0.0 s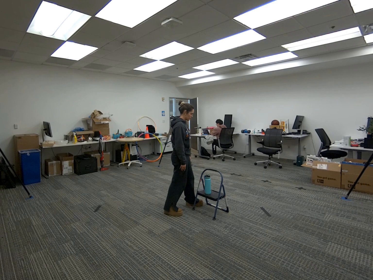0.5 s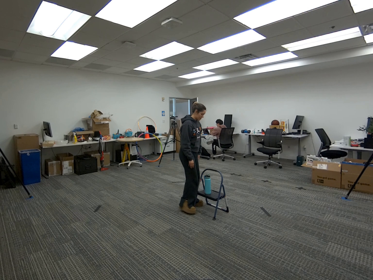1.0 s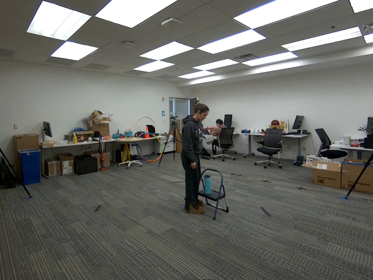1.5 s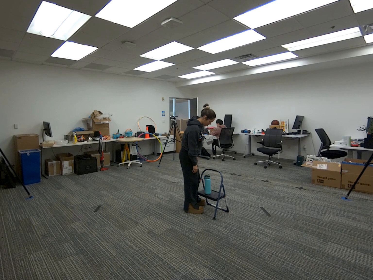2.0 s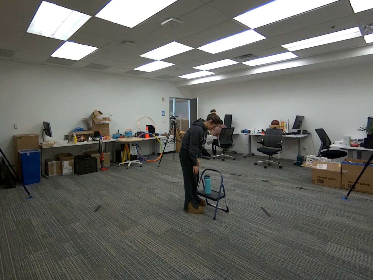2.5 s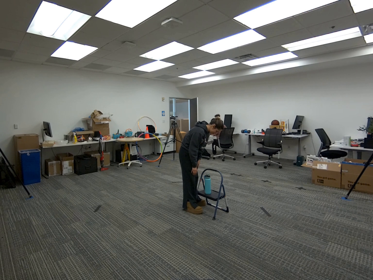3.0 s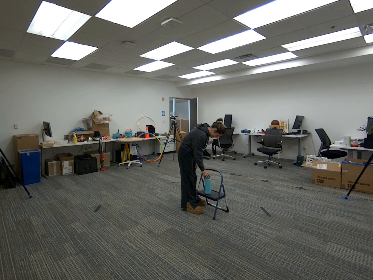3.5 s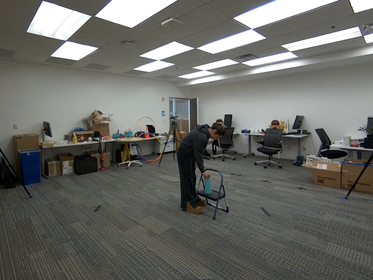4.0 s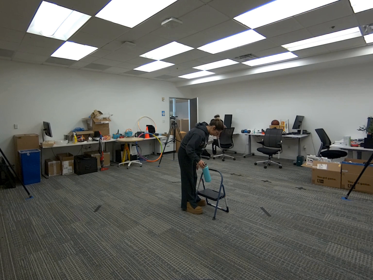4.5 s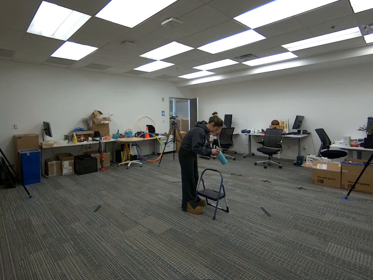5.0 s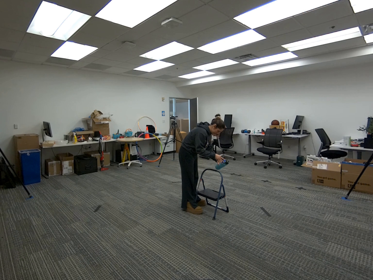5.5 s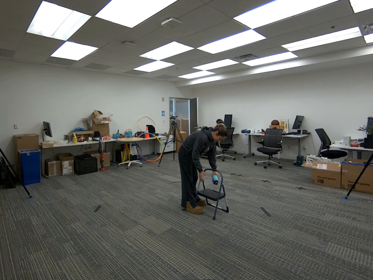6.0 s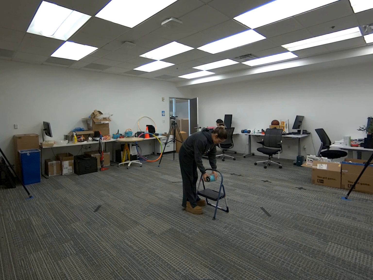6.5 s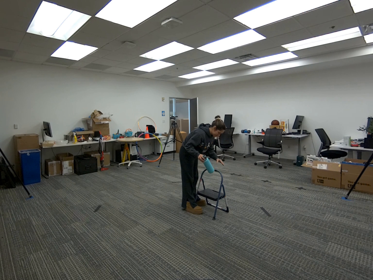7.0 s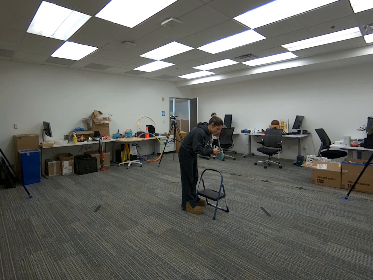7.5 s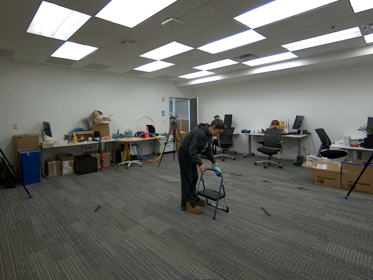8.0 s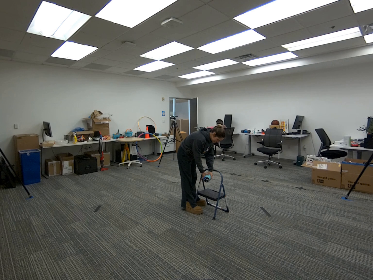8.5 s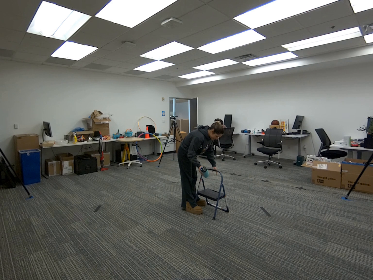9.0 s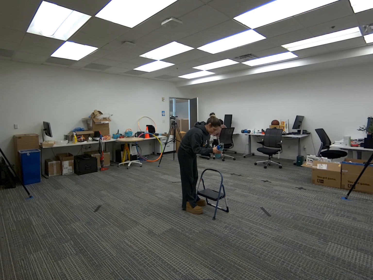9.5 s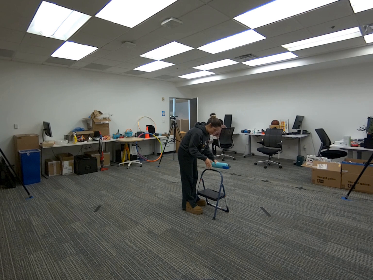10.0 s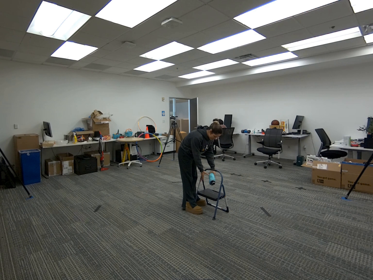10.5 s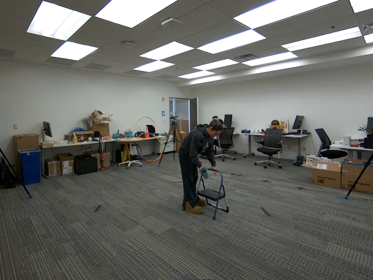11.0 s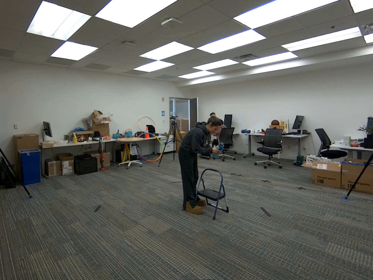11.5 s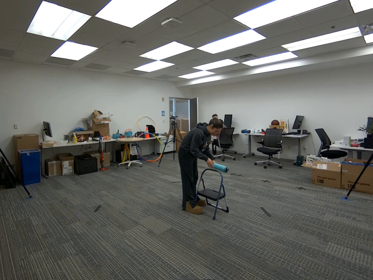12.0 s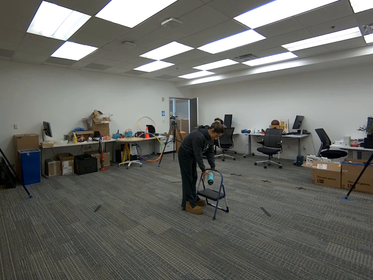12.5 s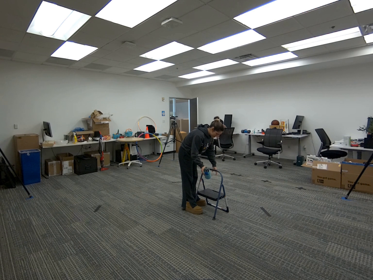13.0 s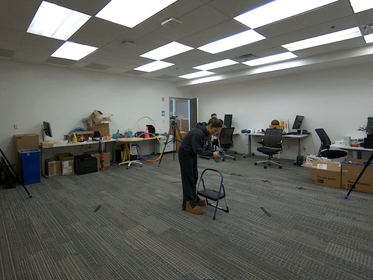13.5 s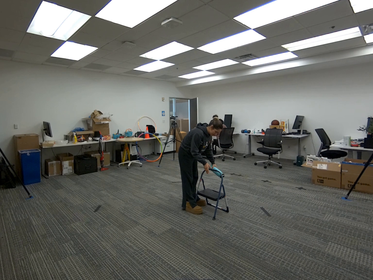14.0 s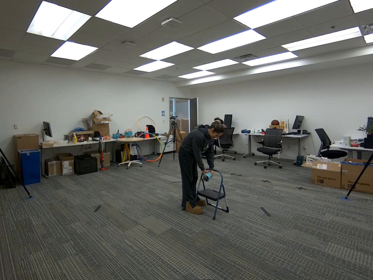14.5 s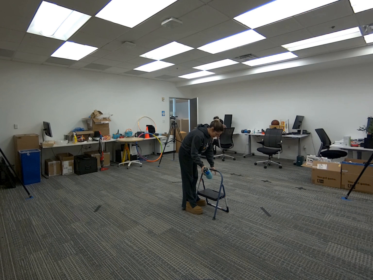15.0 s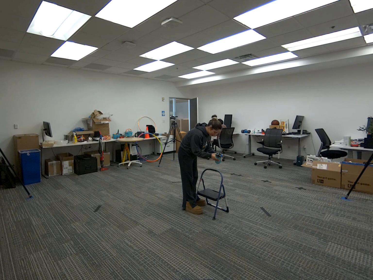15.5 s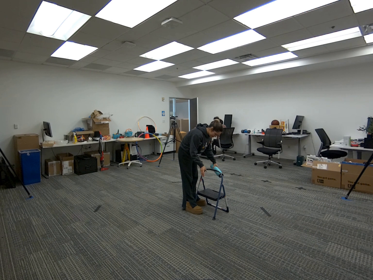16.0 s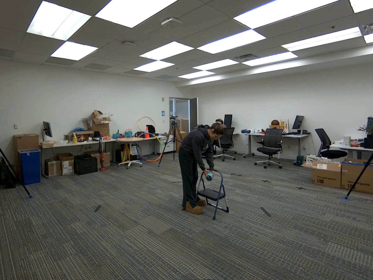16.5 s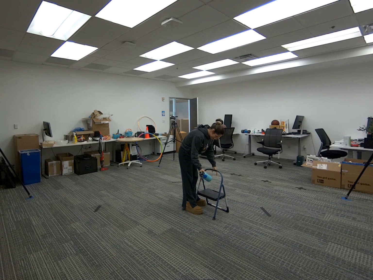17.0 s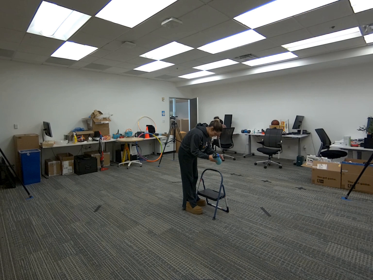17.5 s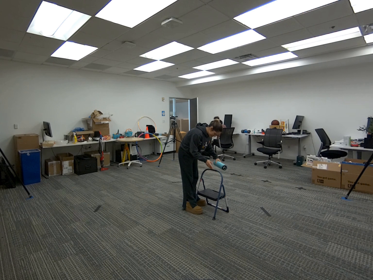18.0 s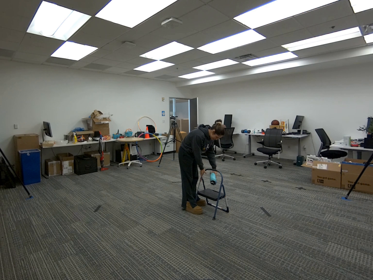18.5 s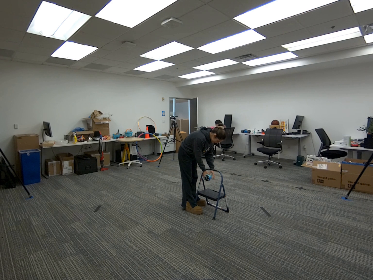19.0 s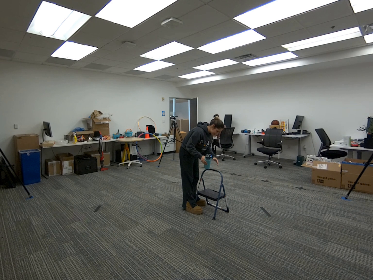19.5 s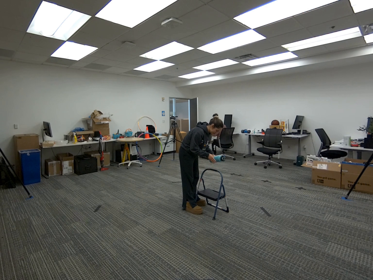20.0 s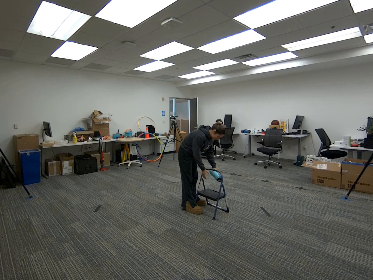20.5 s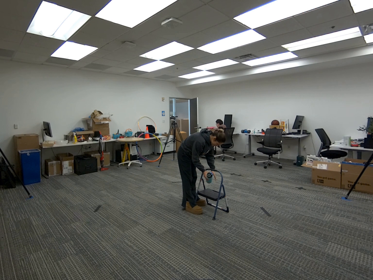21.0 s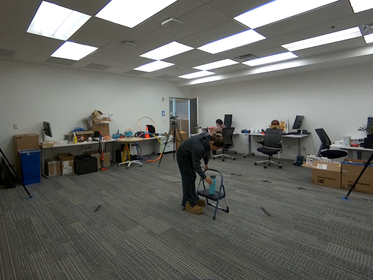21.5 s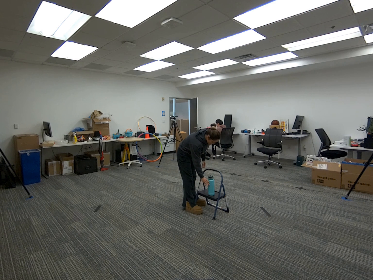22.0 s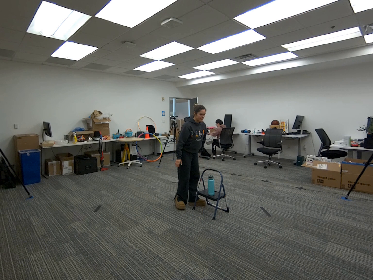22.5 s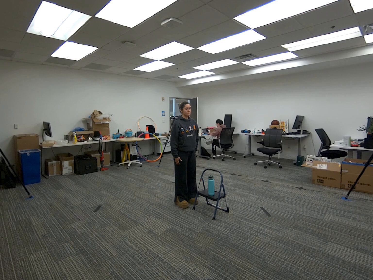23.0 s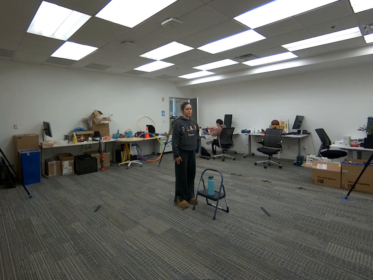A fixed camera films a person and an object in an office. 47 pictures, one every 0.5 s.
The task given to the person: Walk to the cyan water bottle on the step ladder. Pick it up with your right hand and pass it through the ladder to your left hand. Continue passing it back and forth a few times, then place the bottle back on the step ladder when finished.
